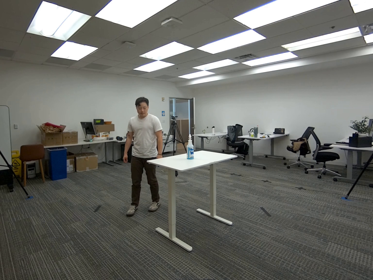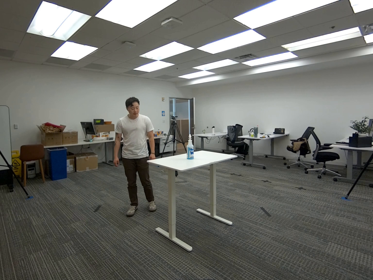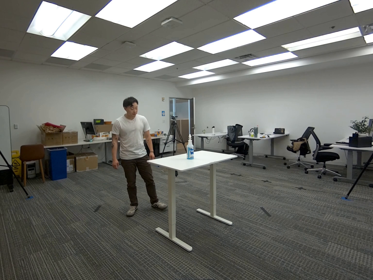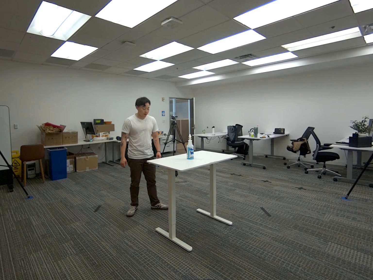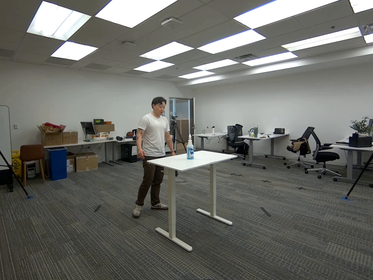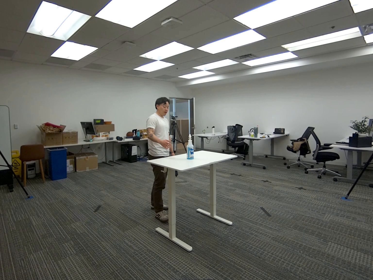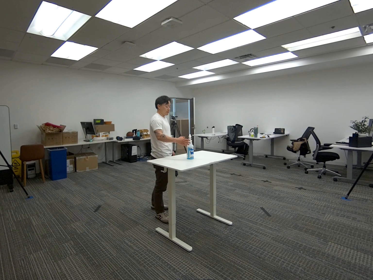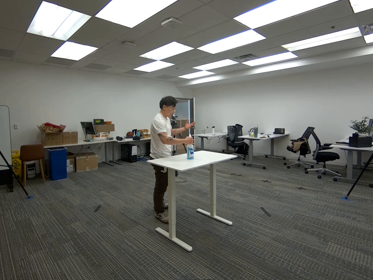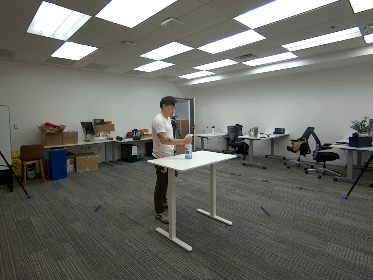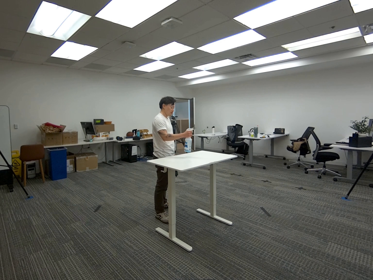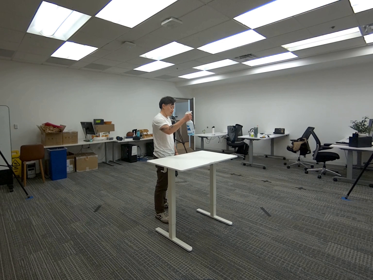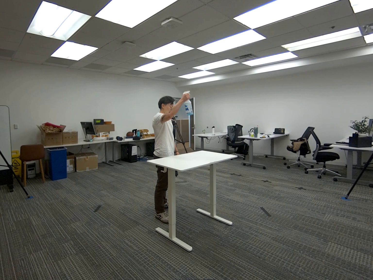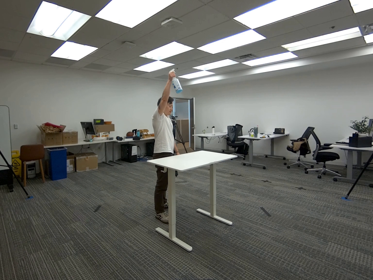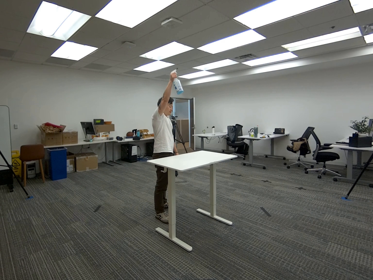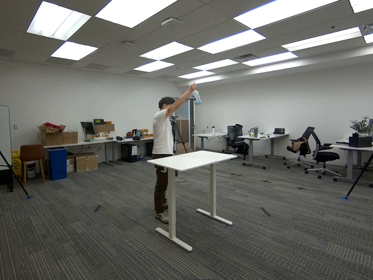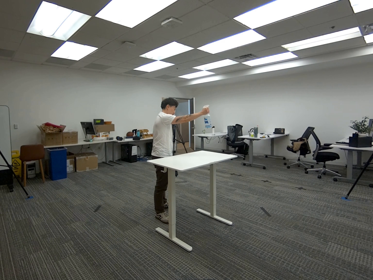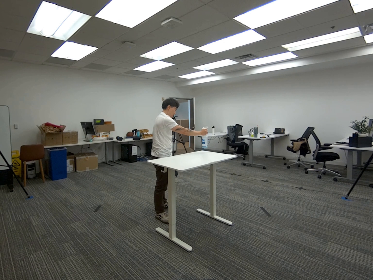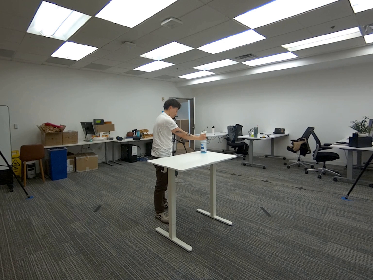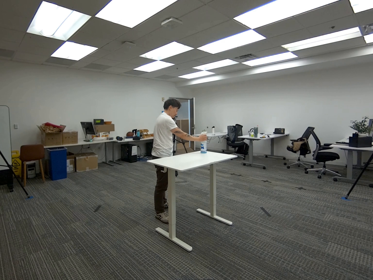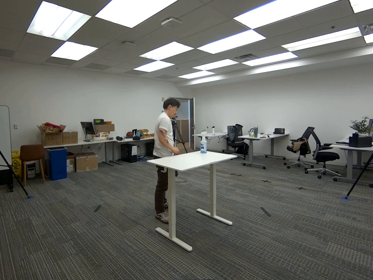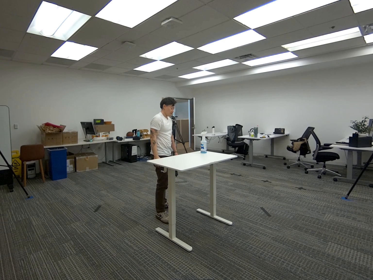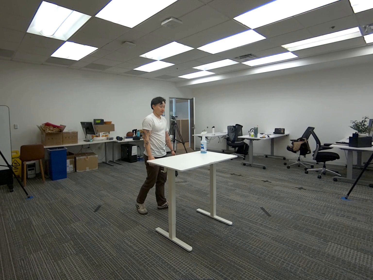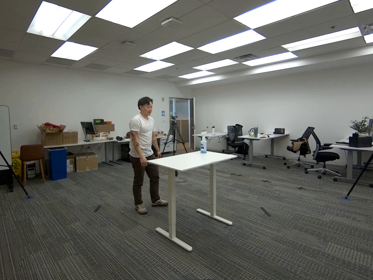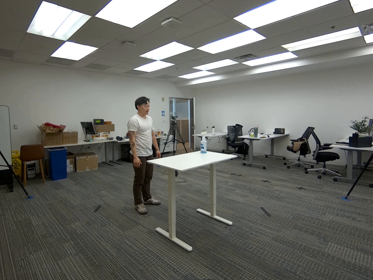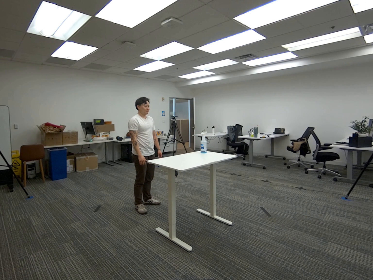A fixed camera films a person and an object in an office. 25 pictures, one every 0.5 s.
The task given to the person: Walk to the spray bottle on the white desk, pick up the spray bottle with your right hand and place it back on the white desk.
